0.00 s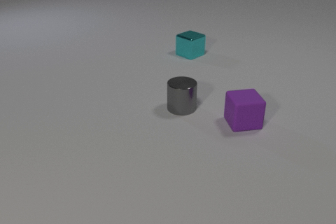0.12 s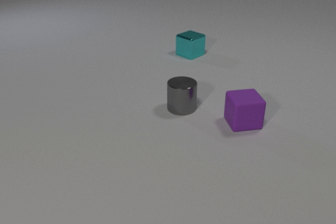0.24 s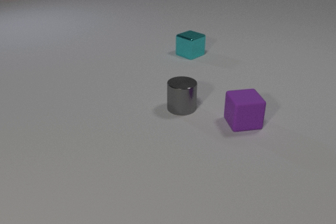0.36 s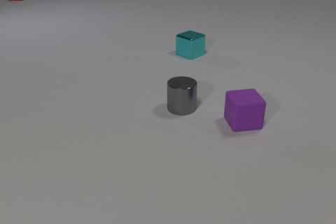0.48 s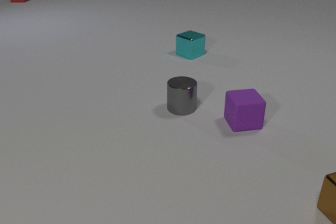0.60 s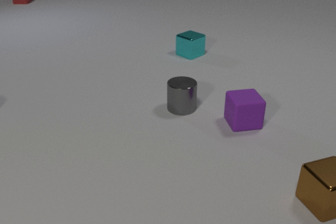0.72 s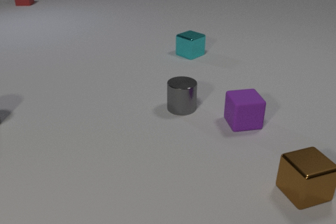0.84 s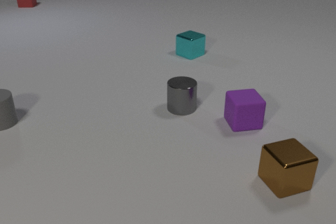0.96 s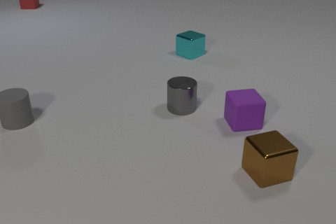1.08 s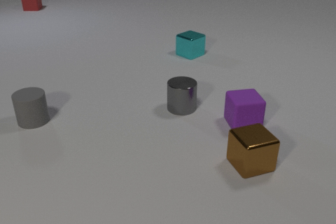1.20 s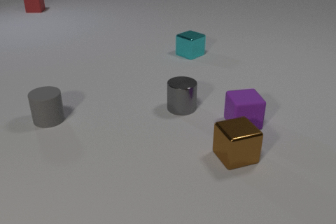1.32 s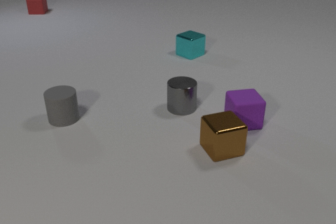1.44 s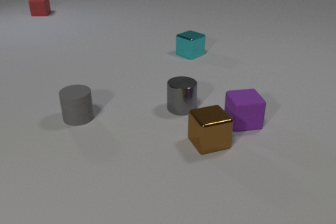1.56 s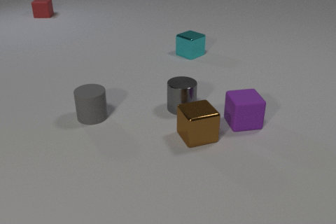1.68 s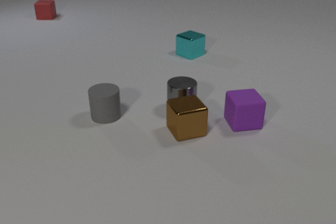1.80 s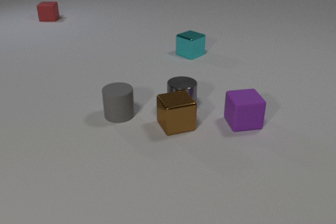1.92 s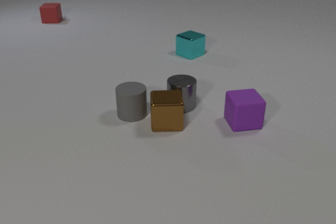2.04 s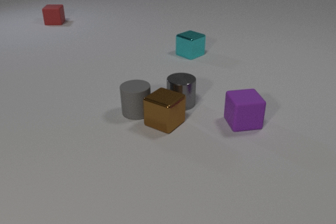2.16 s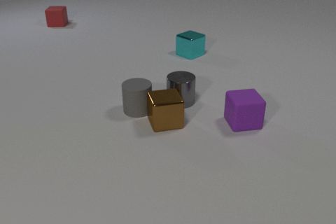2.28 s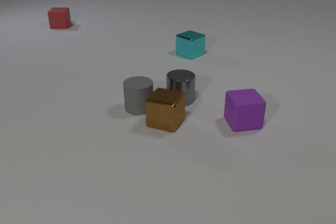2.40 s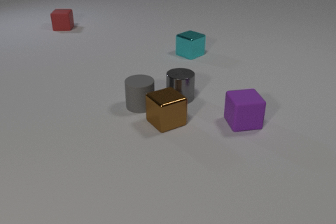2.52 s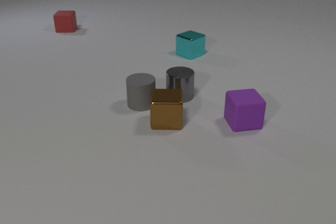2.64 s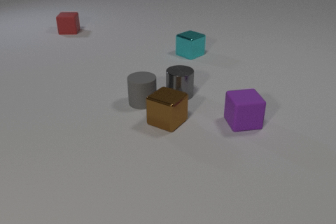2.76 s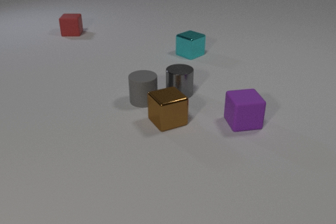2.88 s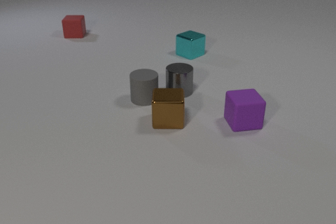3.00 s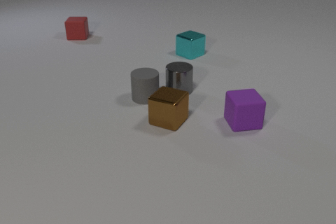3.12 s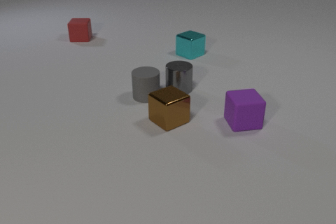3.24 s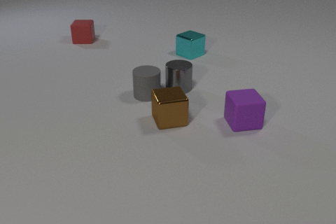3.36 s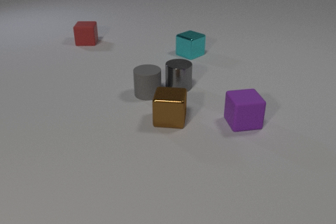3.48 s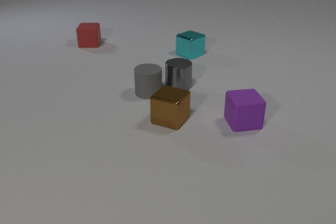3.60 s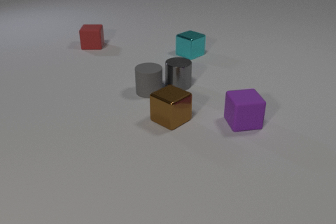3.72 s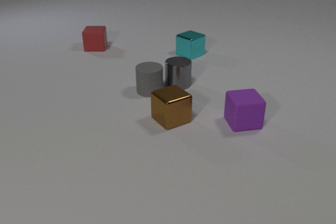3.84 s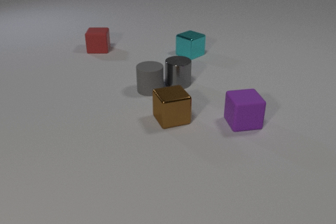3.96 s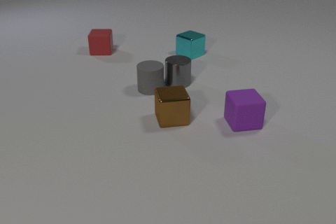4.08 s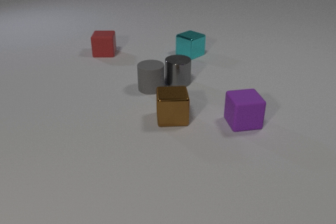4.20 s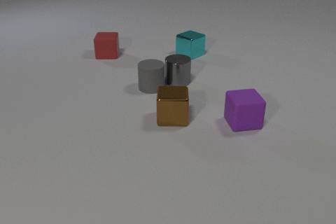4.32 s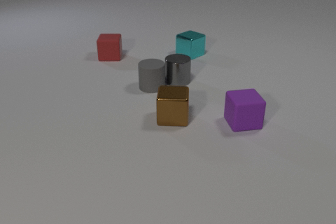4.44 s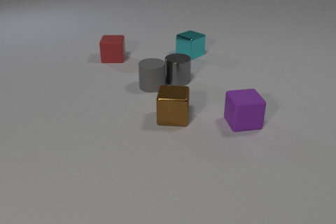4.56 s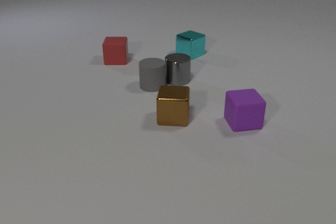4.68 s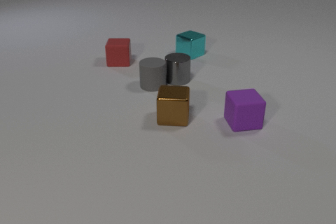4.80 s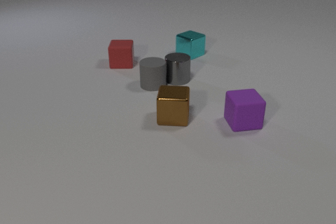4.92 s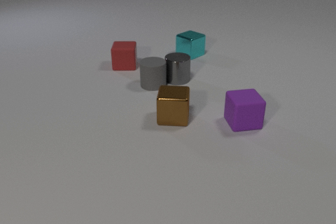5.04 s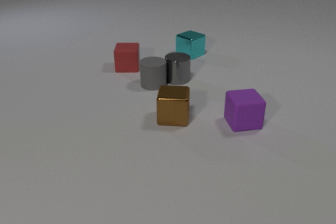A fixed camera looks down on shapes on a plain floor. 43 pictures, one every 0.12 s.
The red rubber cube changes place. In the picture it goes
toward the camera.
The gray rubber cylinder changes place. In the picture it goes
to the right.
0.00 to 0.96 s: The brown metal cube comes in at the right edge, slides to the left and away from the camera. The gray rubber cylinder comes in at the left edge, slides to the right. The red rubber cube comes in at the top edge, slides toward the camera.
0.96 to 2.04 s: The brown metal cube slides to the left and away from the camera. The gray rubber cylinder slides to the right. The gray metal cylinder slides away from the camera. The red rubber cube slides toward the camera. The brown metal cube and the gray metal cylinder collide. The brown metal cube and the gray rubber cylinder collide.
2.04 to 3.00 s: The brown metal cube moves, and ends about where it began. The gray rubber cylinder slides away from the camera. The gray metal cylinder slides away from the camera. The red rubber cube slides toward the camera and to the right.
3.00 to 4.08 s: The brown metal cube moves, and ends about where it began. The gray rubber cylinder slides away from the camera. The gray metal cylinder slides away from the camera. The red rubber cube slides toward the camera and to the right.
4.08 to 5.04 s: The gray rubber cylinder slides away from the camera. The gray metal cylinder slides away from the camera. The red rubber cube slides toward the camera and to the right.
How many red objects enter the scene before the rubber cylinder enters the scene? 1.
What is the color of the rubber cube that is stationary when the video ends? purple.
What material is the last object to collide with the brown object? rubber.
